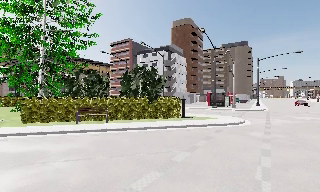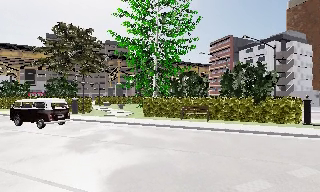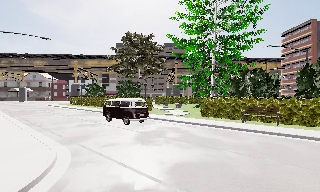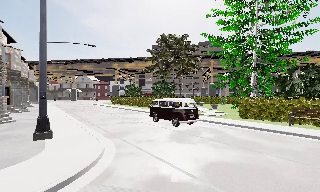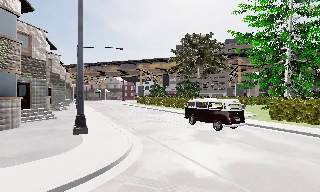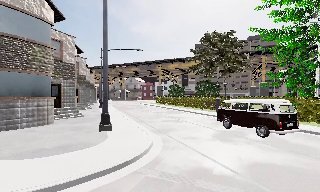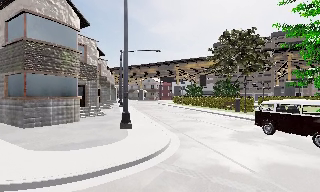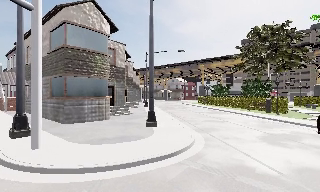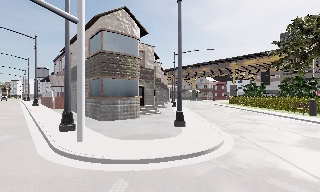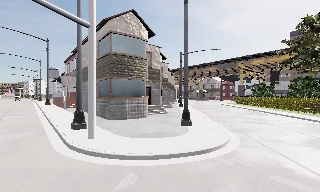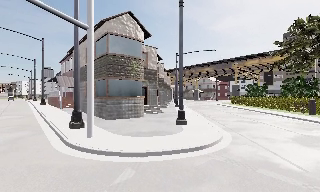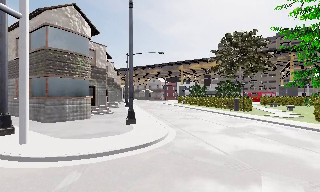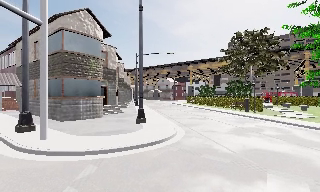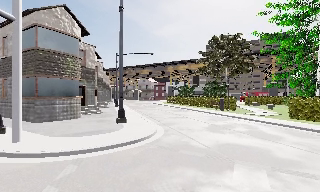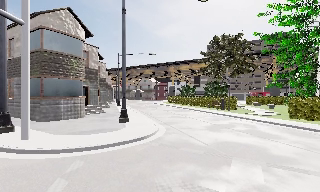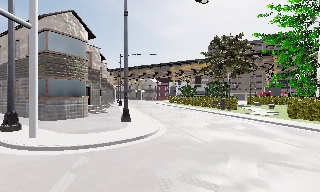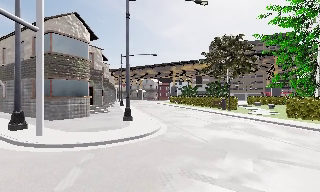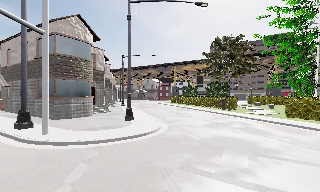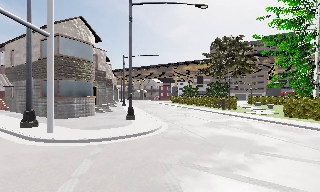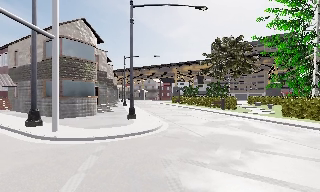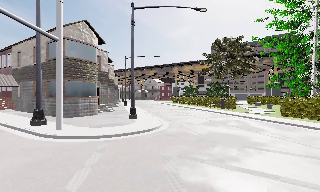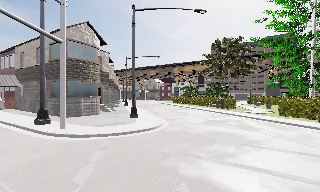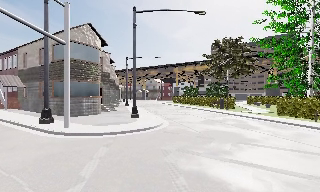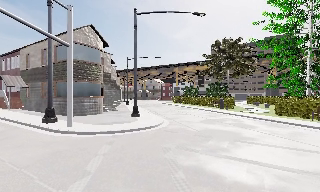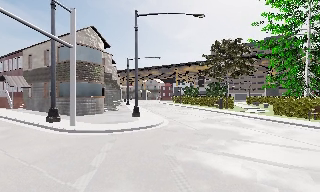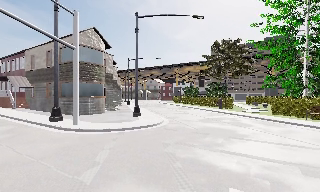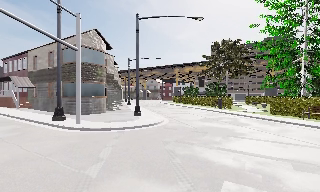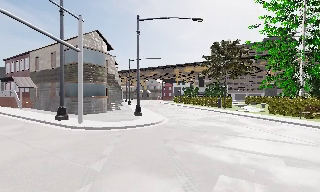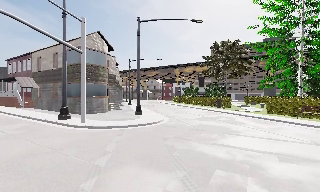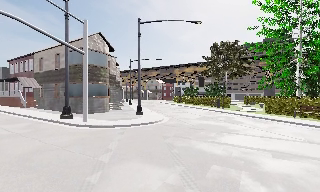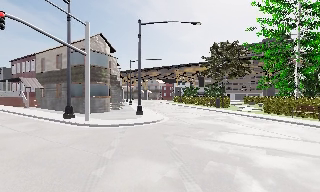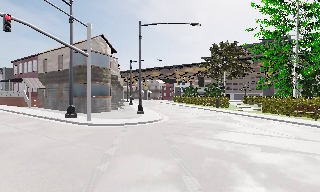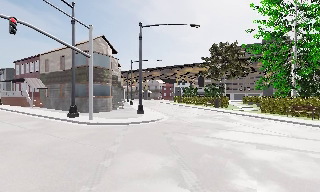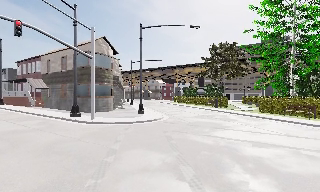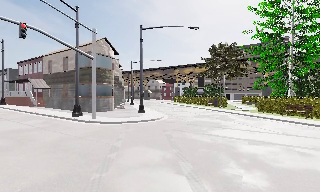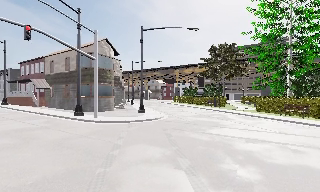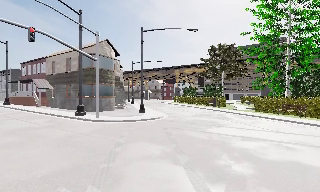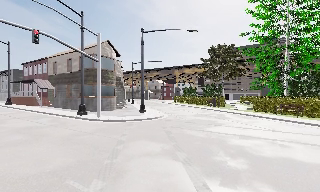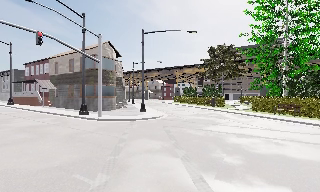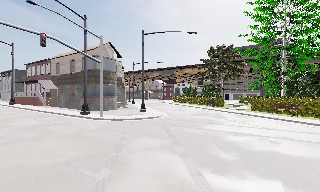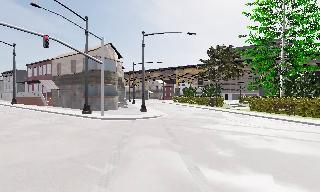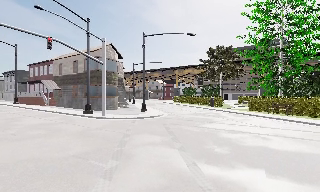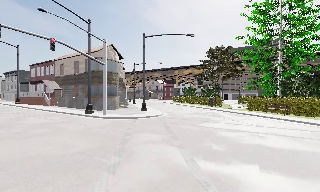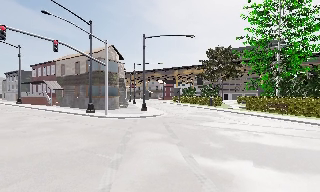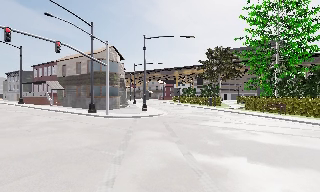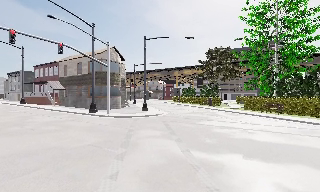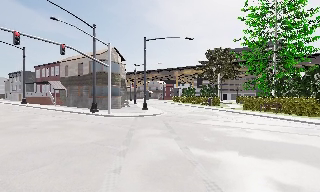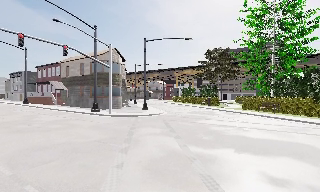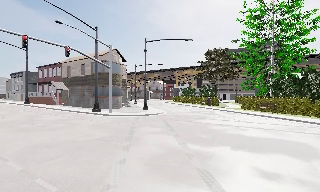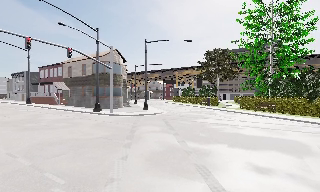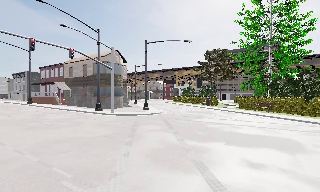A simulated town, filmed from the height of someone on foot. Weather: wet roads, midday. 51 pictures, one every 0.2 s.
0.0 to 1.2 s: The camera pans to its left, which is counterclockwise from overhead, by about 90 degrees. It travels backward, about 2 m.
1.2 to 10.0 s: The camera travels backward, about 14 m, so what stands in front gets smaller.
The film runs backward here.
